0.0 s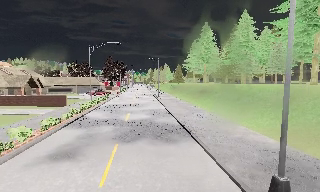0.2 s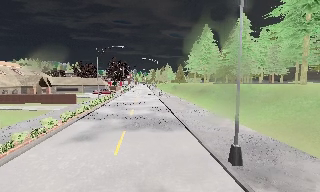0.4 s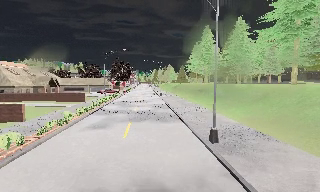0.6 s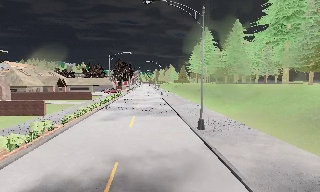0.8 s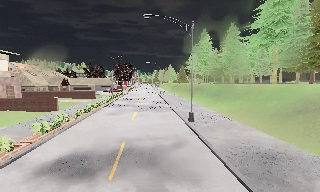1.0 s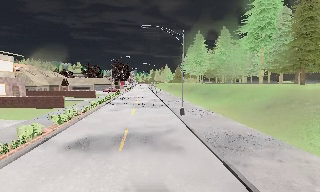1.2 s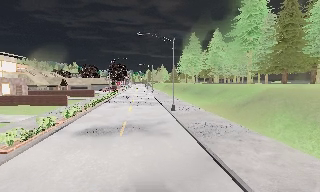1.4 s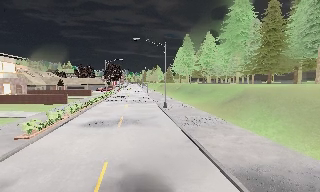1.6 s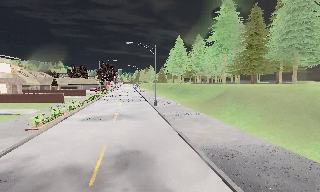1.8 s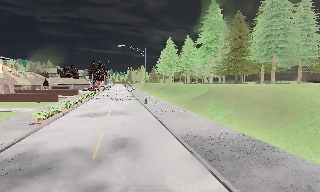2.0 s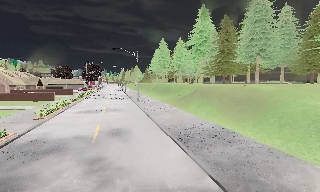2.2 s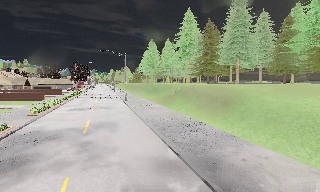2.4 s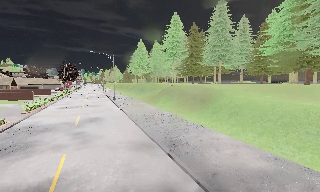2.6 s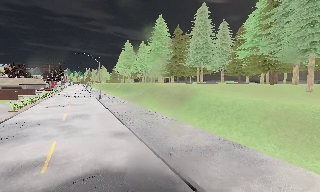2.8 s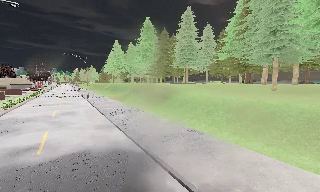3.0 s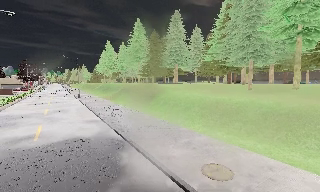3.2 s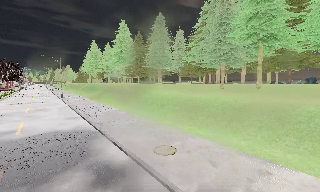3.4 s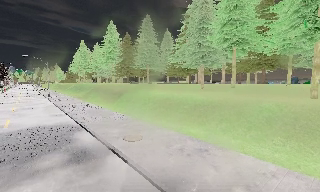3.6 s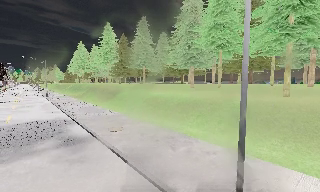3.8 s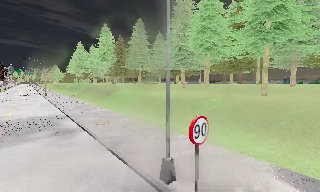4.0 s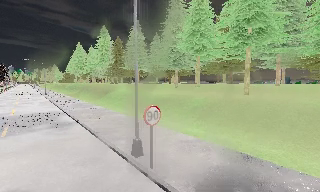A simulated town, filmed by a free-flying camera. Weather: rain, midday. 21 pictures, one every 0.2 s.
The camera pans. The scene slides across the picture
to the left.
The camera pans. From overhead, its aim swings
clockwise.
0.0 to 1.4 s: The camera travels backward, about 15 m, so what stands in front gets smaller.
1.4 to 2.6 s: The scene slides to the left, as the camera pans about 20 degrees to its right. It travels backward, about 12 m, so what stands in front gets smaller.
2.6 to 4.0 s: The scene slides to the left, as the camera pans about 15 degrees to its right. It travels backward and to its right, about 14 m, so what stands in front gets smaller.
The film runs backward here.
